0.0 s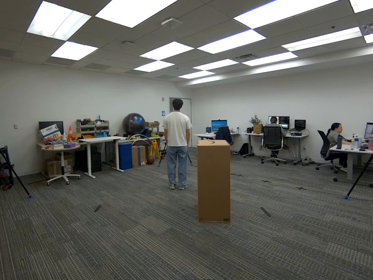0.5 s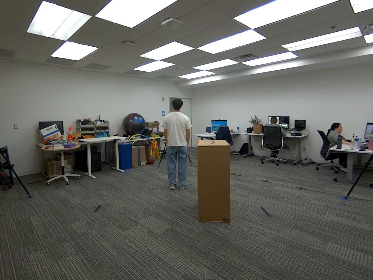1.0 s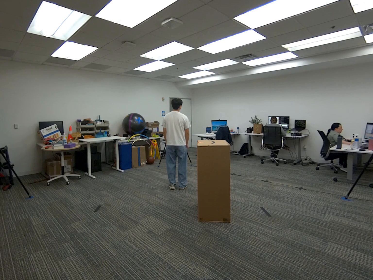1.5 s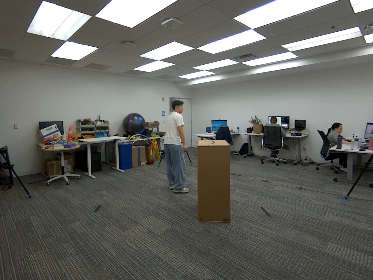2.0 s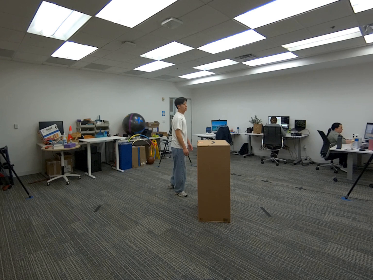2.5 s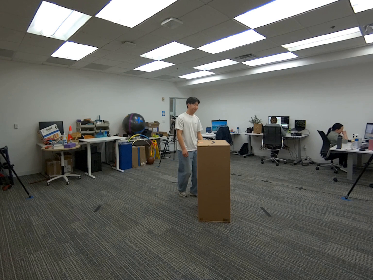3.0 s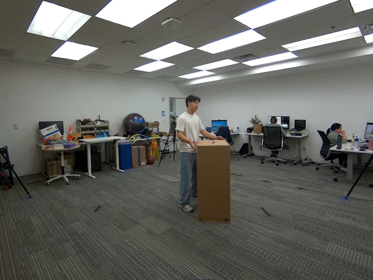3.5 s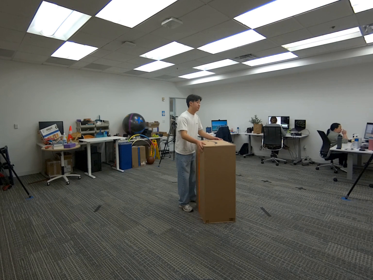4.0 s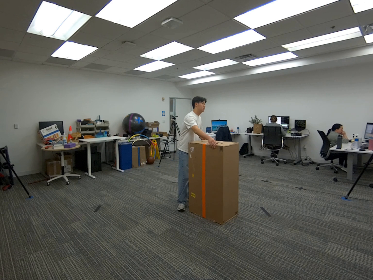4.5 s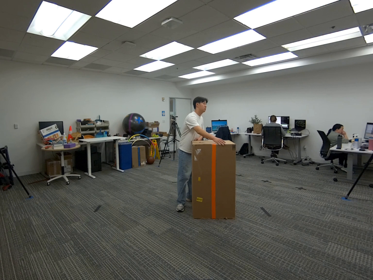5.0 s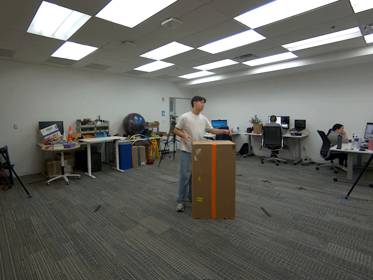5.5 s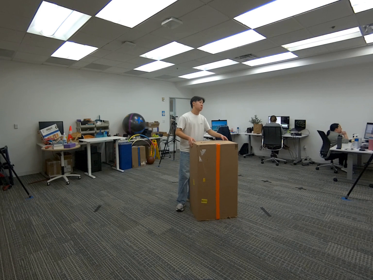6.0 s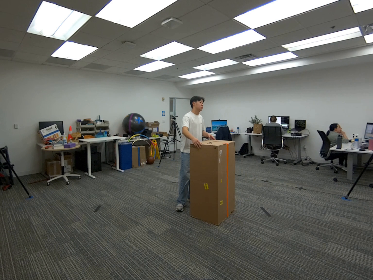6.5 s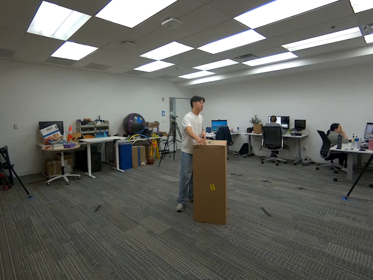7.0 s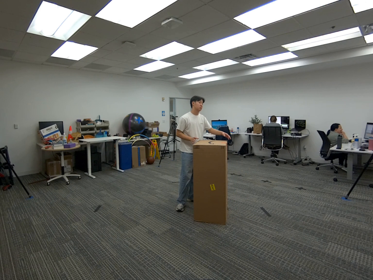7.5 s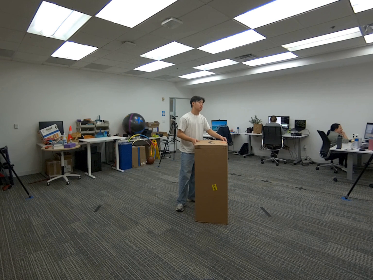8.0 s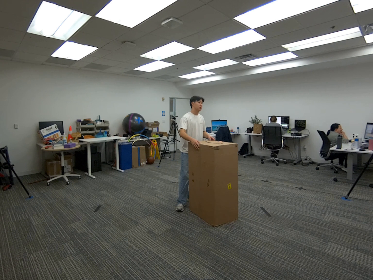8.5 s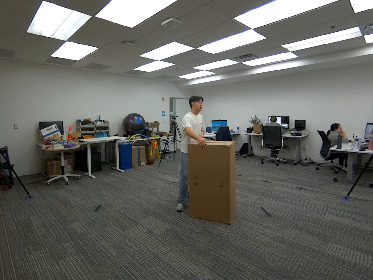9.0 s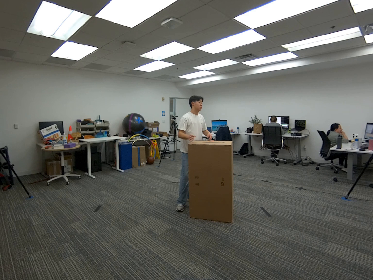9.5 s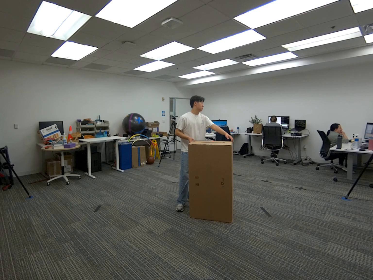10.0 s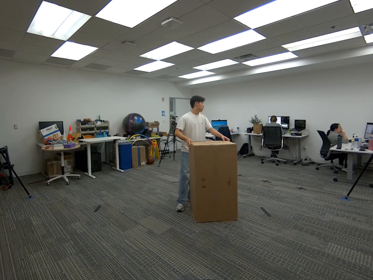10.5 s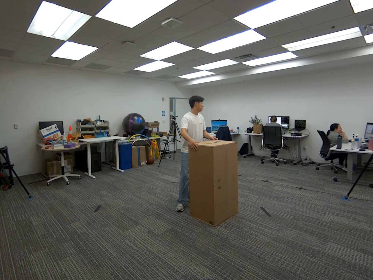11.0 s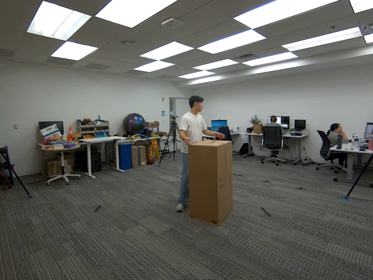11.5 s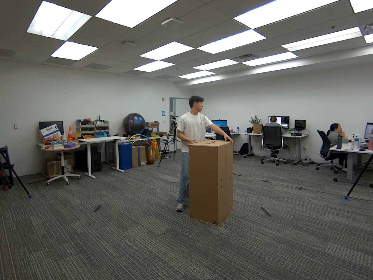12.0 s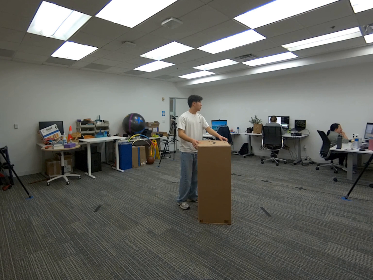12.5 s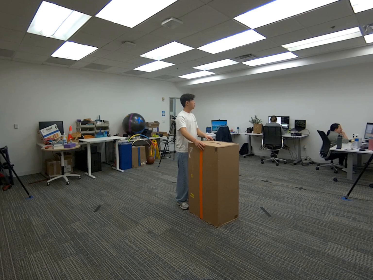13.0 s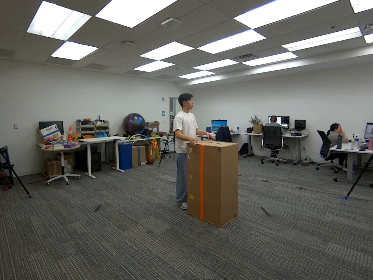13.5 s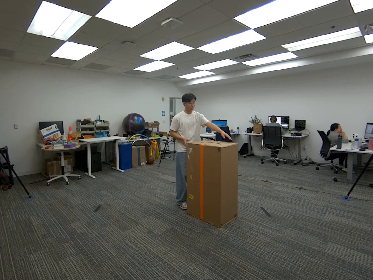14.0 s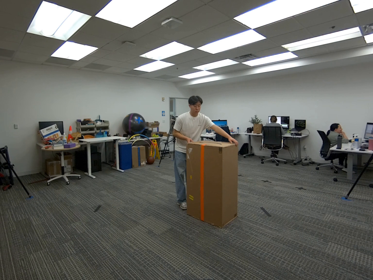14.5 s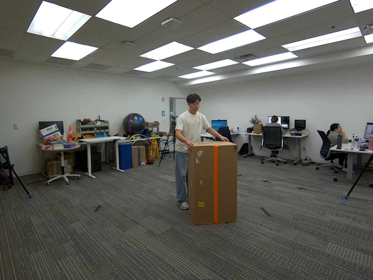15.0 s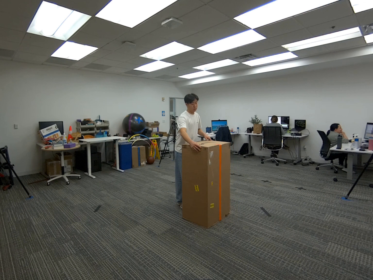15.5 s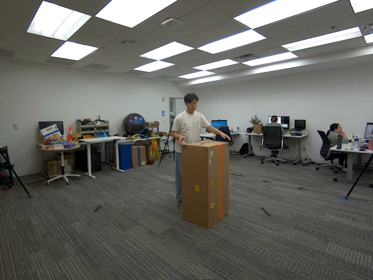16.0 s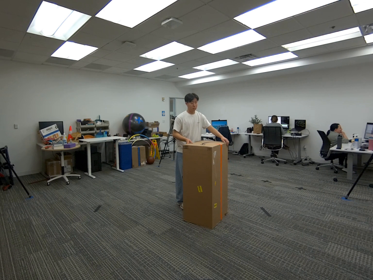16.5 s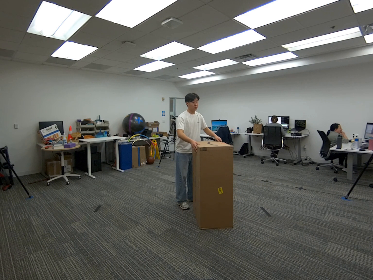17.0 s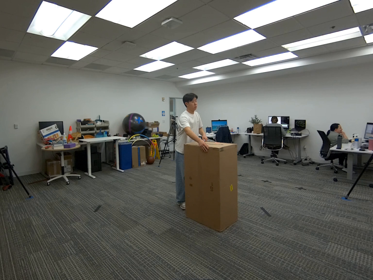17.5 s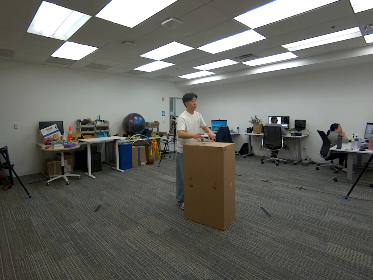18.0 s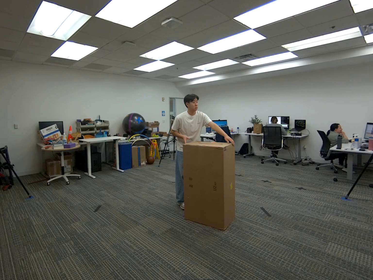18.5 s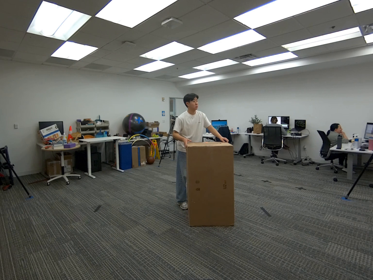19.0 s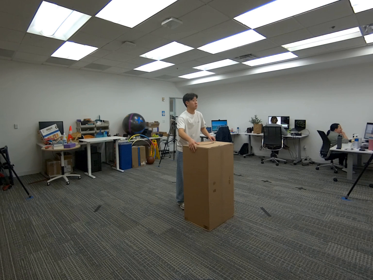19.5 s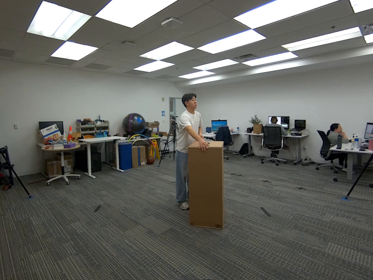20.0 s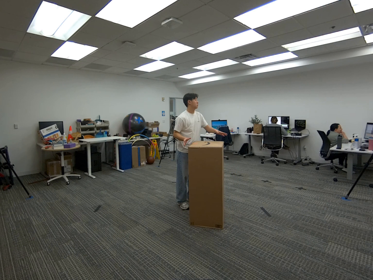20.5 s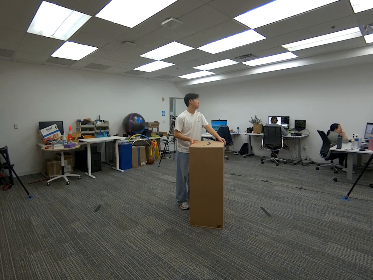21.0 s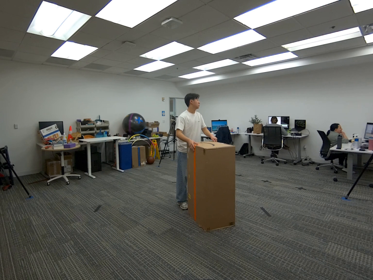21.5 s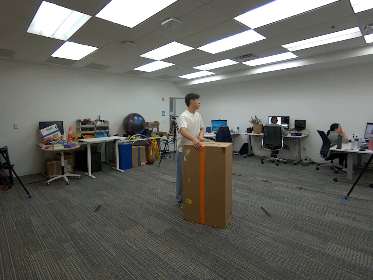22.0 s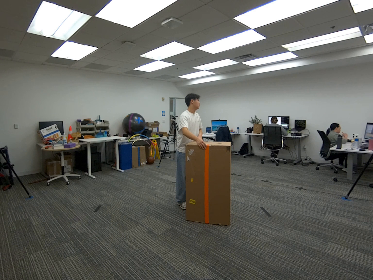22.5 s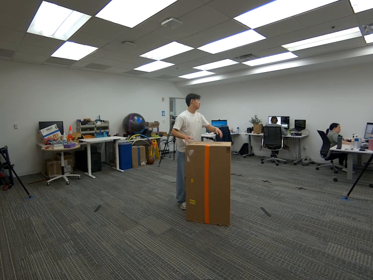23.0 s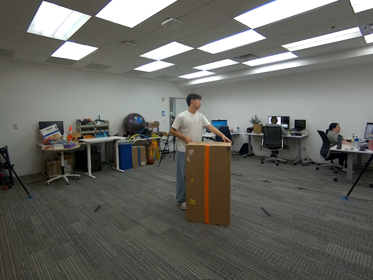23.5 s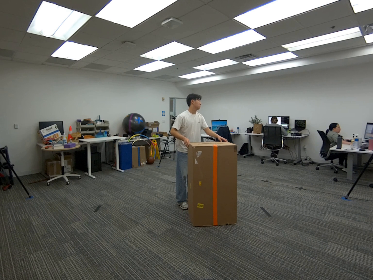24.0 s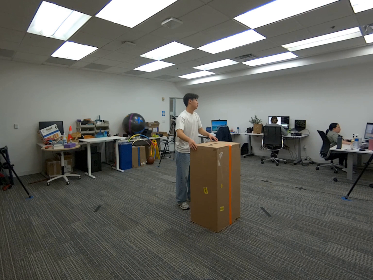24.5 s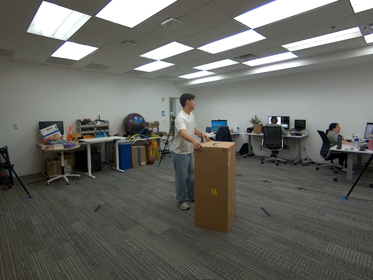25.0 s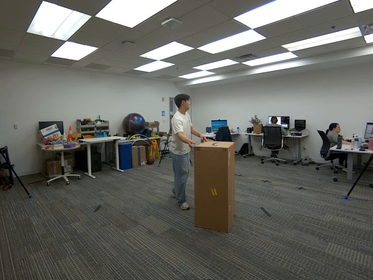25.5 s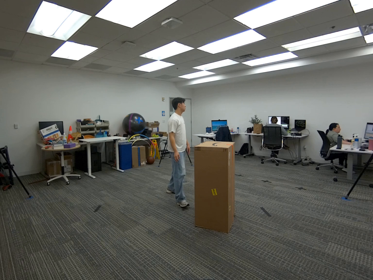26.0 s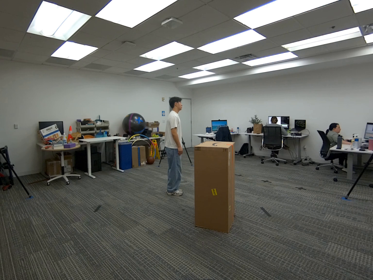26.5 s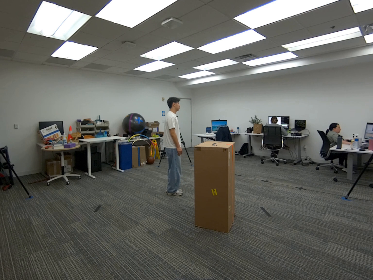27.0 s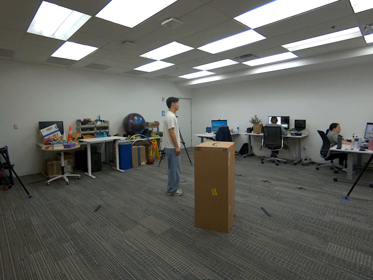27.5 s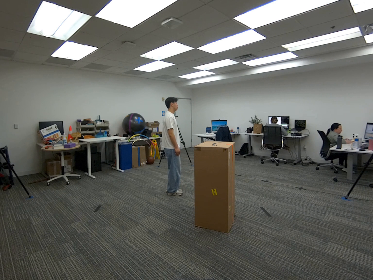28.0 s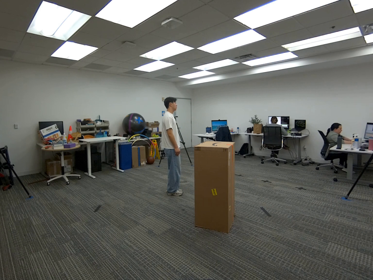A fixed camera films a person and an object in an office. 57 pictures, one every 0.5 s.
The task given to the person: Walk to the giant cardboard box and place both hands on it. Keeping the box on the ground, rotate it in place without lifting it. Continue rotating the box until you are finished.
